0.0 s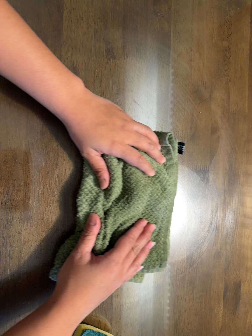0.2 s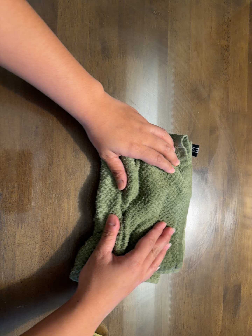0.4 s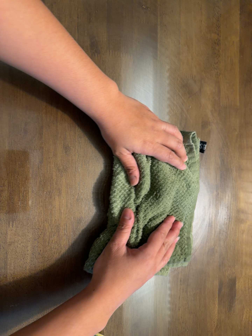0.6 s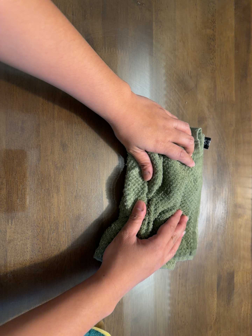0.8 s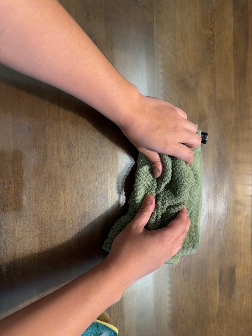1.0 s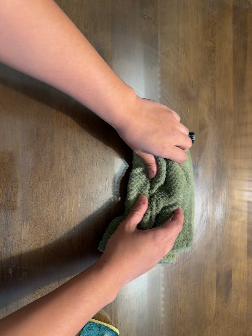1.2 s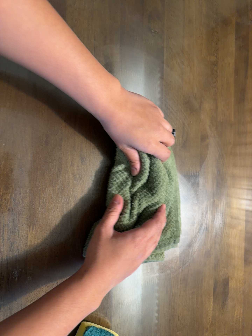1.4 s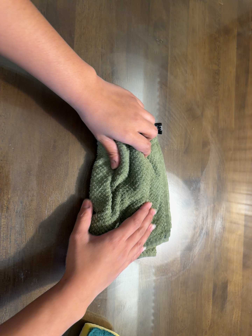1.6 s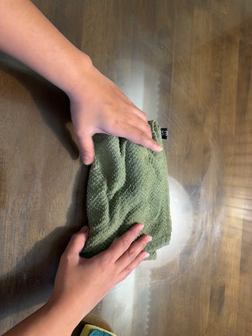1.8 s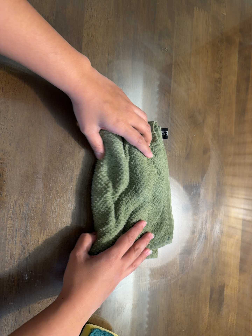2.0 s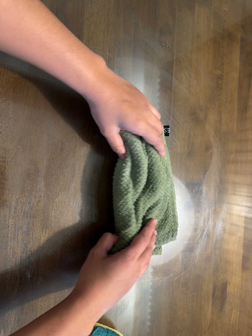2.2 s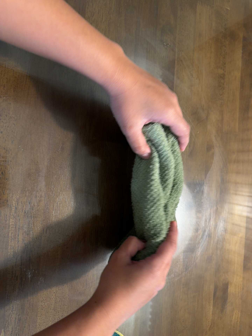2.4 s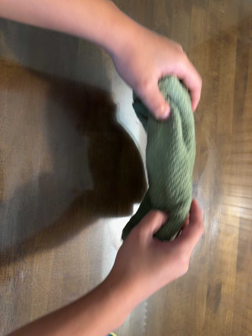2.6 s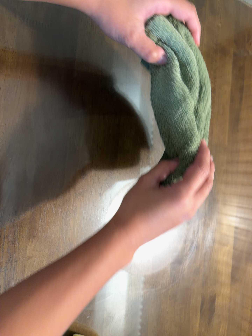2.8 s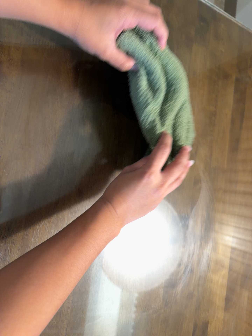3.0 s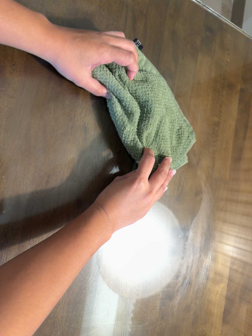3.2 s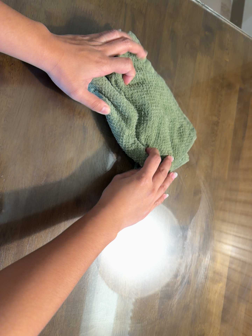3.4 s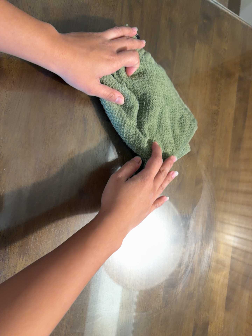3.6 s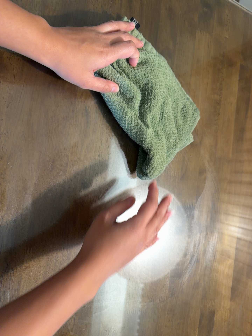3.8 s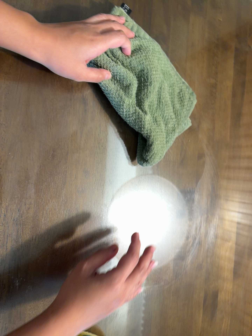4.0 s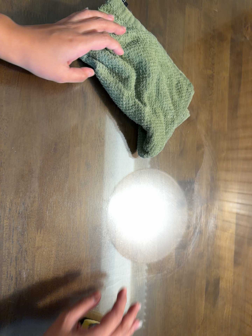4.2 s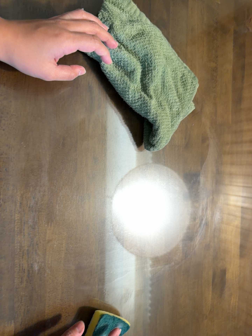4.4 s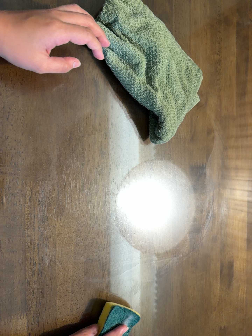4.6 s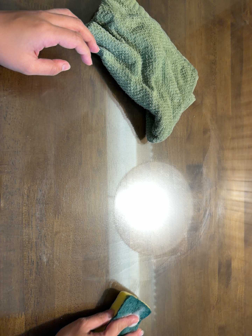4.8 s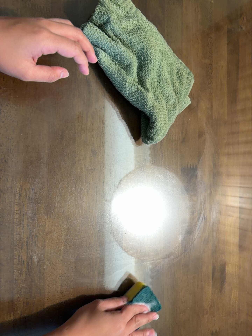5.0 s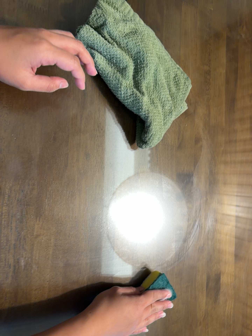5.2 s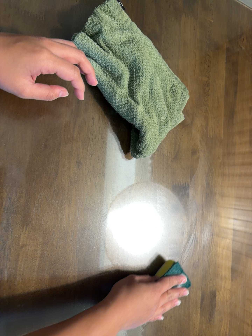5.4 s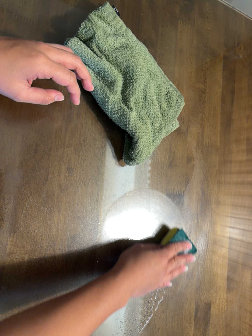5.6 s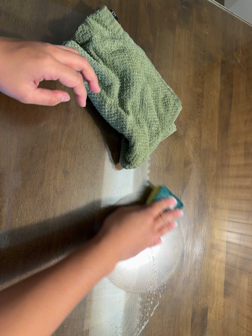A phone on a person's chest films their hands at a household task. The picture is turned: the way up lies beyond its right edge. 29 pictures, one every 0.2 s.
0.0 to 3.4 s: The camera shifts only a little, or ends up much as it began.
3.4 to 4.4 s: The camera rolls about its line of sight by about 10 degrees, and the scene rotates counterclockwise.
4.4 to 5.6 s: The camera travels to its right, about 6 cm, so close, fixed things drift to the left.
The film runs forward here.
